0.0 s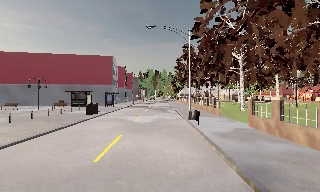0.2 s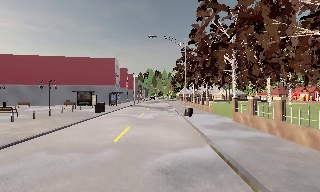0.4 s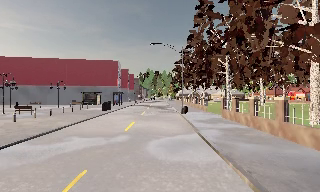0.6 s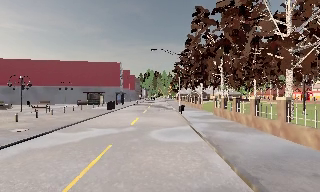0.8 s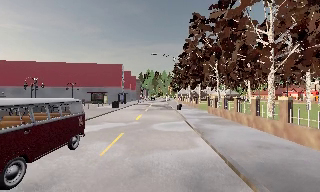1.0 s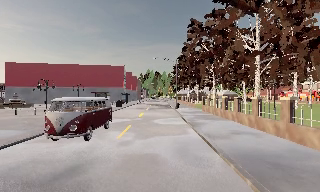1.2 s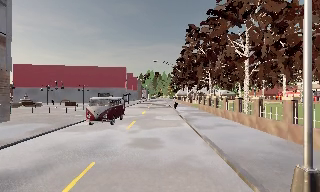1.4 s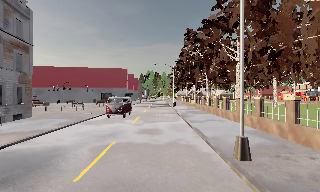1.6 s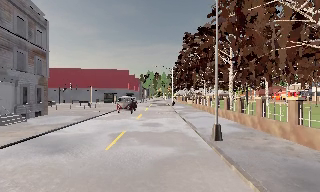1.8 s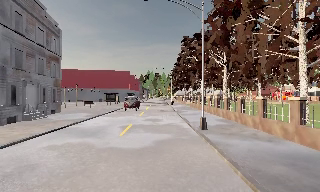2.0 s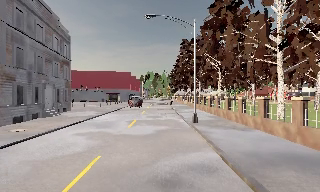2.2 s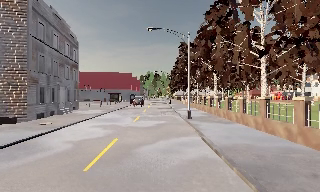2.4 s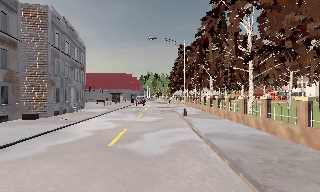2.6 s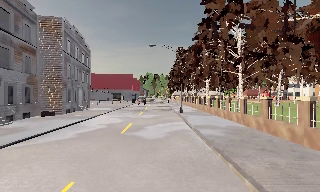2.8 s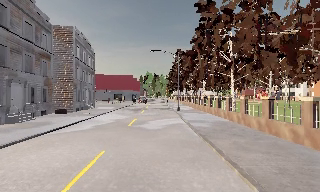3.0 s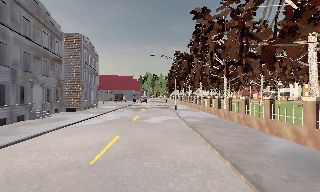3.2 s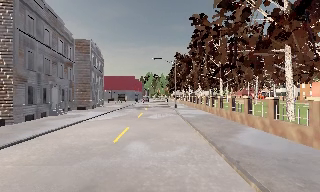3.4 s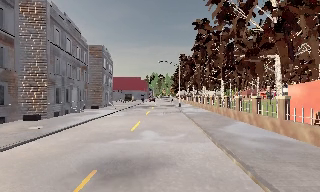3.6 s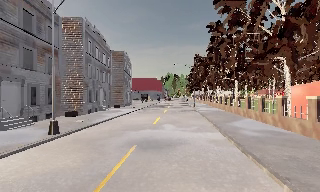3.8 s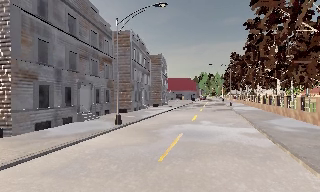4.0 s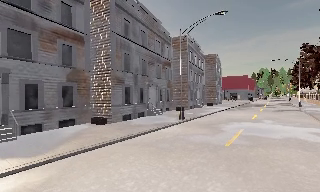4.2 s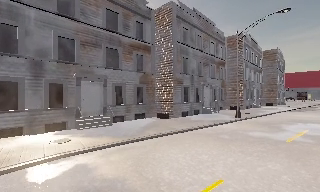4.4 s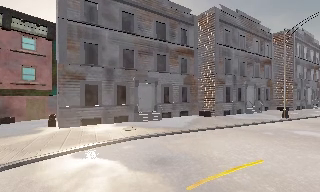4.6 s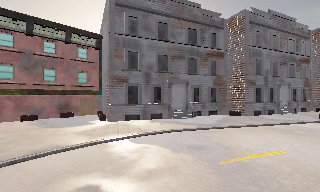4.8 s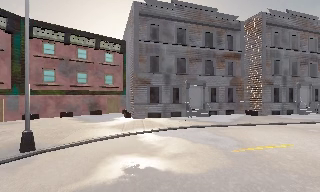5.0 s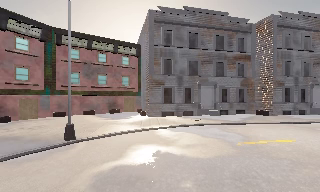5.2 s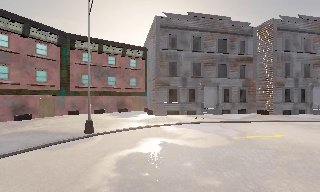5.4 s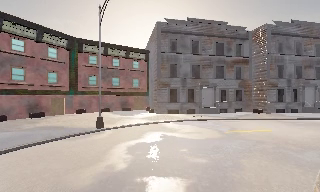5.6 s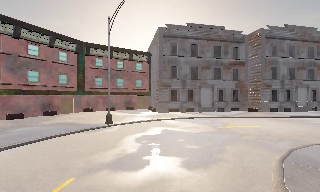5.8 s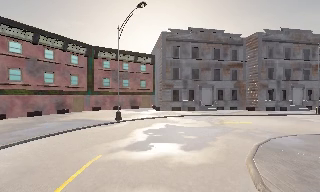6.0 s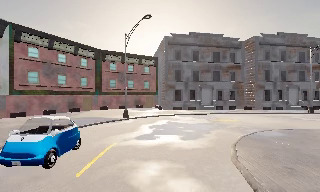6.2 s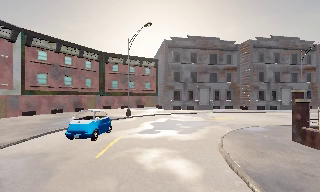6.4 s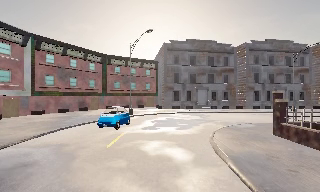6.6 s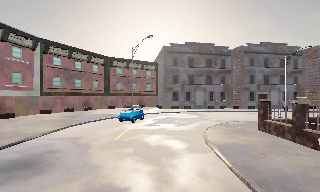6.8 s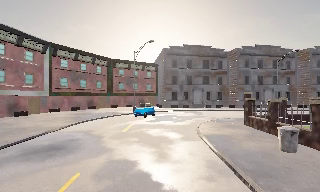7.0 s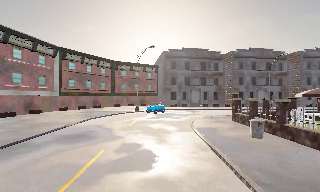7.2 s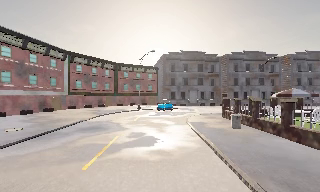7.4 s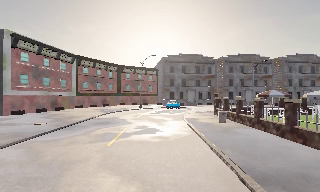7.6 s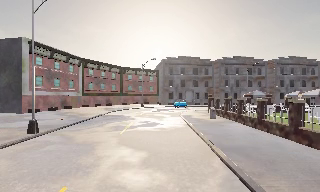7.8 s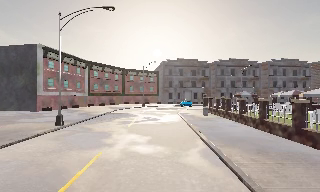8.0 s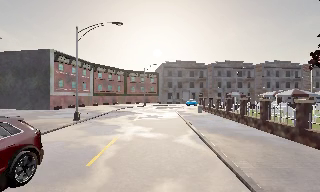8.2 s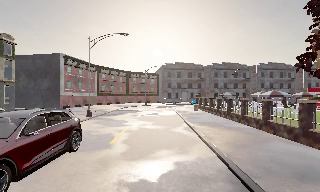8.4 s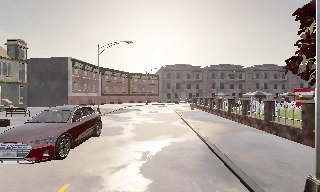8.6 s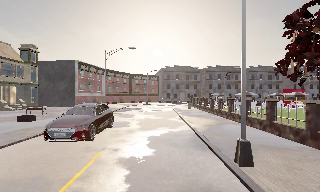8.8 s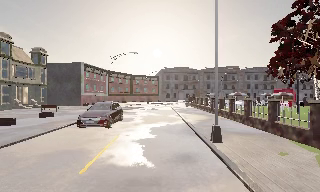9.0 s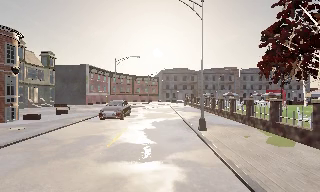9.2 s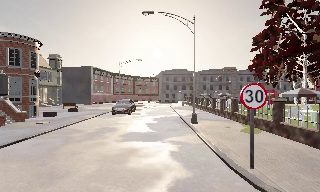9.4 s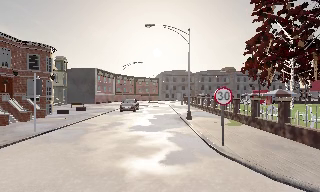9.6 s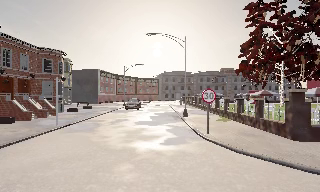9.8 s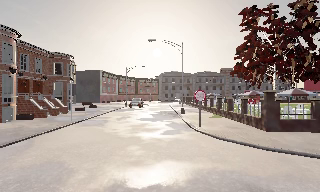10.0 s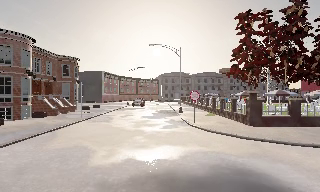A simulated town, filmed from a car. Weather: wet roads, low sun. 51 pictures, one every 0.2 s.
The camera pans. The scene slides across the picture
to the right.
The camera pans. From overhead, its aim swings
counterclockwise.
0.0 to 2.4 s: The camera travels backward, about 25 m, so what stands in front gets smaller.
2.4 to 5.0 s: The camera swings to its left by about 85 degrees, and the scene slides to the right. It travels backward, about 25 m.
5.0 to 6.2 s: The camera travels backward, about 8 m, so what stands in front gets smaller.
6.2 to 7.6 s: The camera travels backward, about 12 m, so what stands in front gets smaller. It gains speed.
7.6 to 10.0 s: The camera travels backward, about 25 m, so what stands in front gets smaller.
The film runs backward here.
